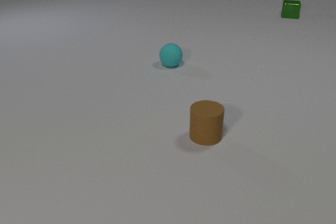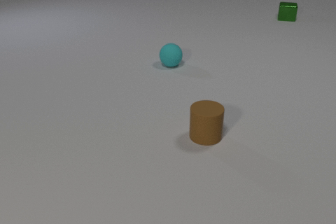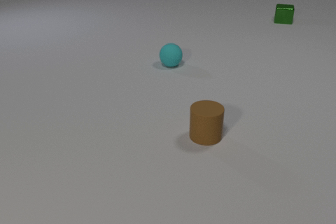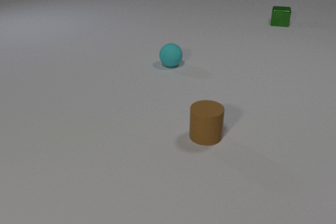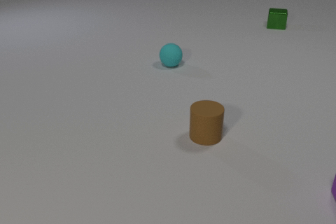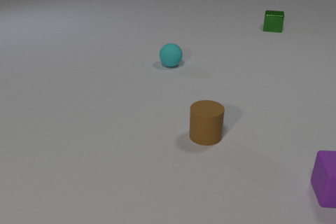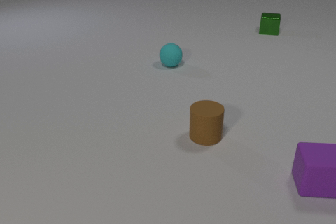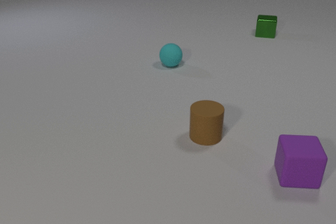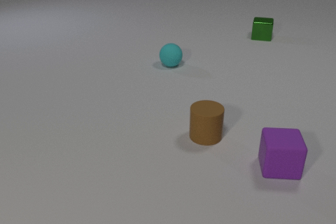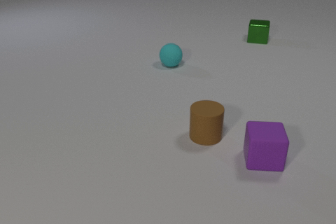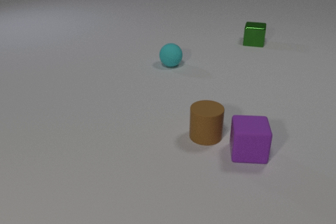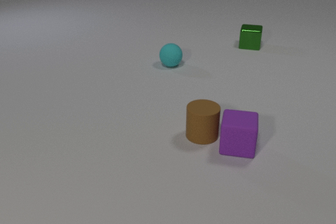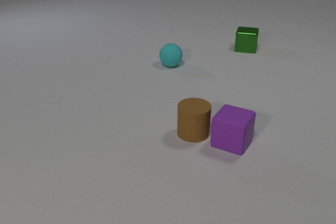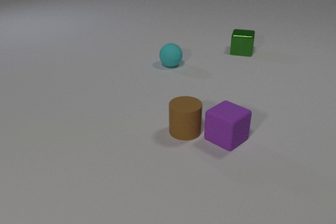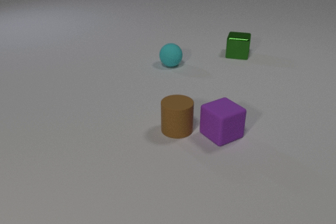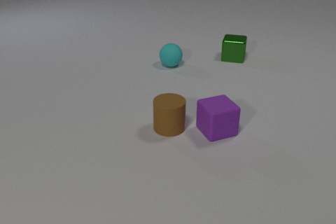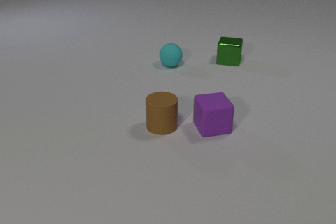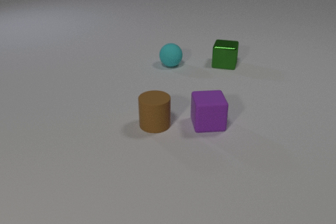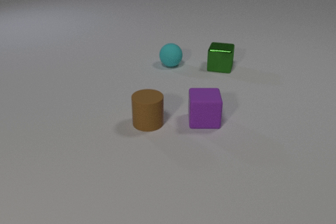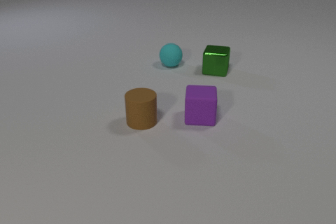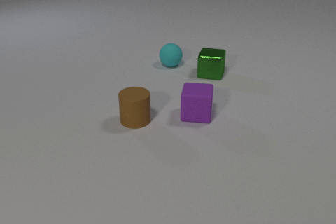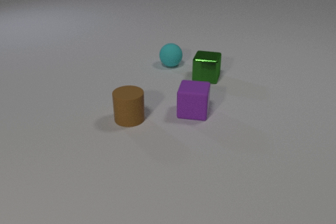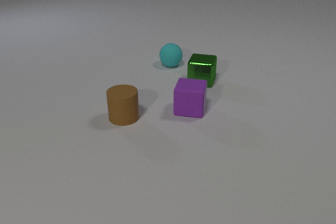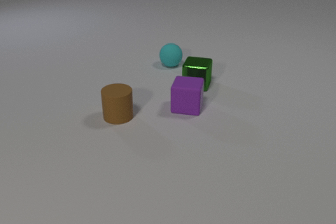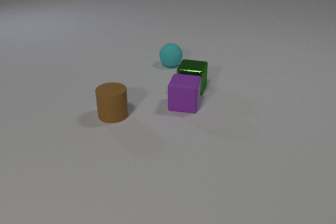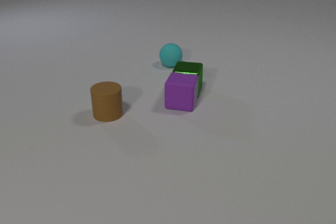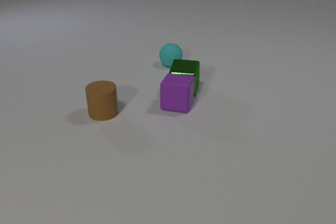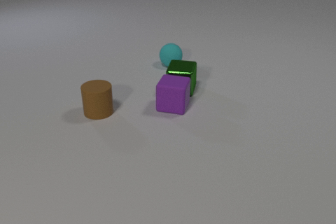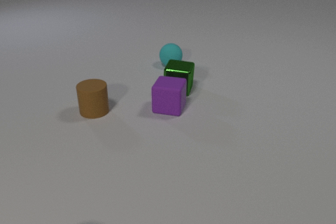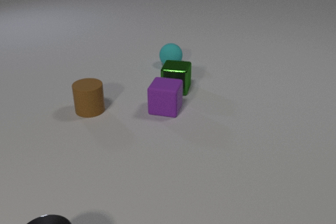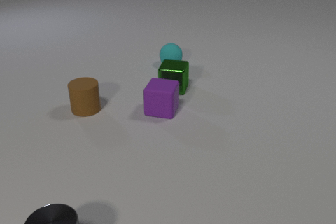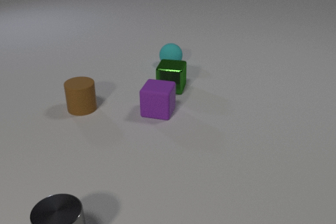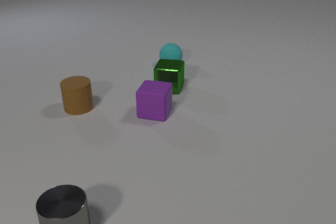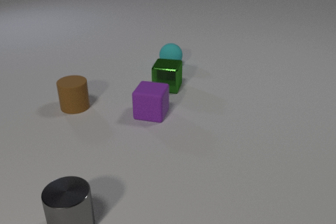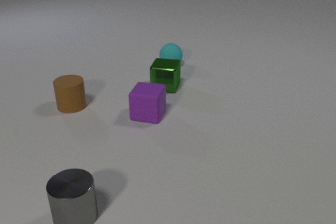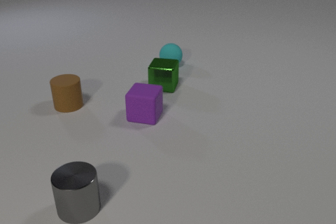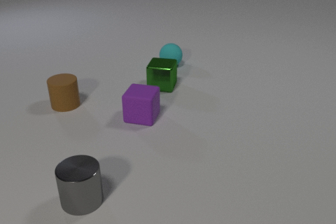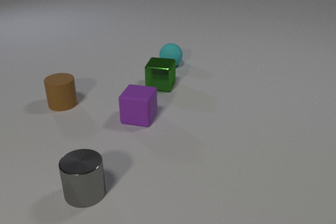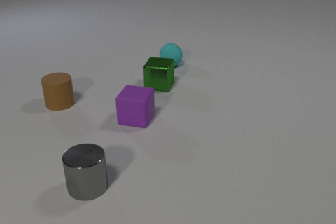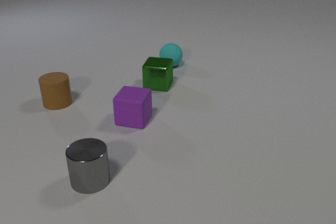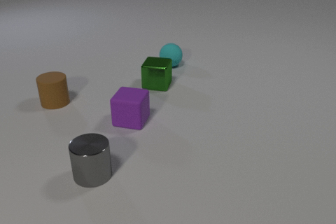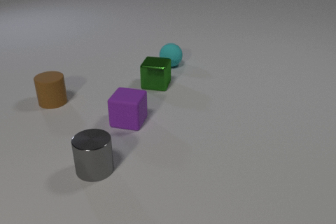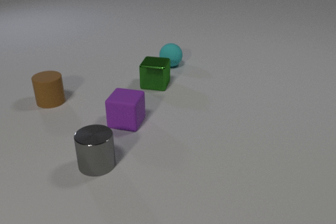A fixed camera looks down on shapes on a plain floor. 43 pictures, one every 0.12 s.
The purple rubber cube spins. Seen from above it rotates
clockwise.
The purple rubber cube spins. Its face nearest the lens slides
to the left.
0.00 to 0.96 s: The purple rubber cube comes in at the right edge, slides to the left. The green metal cube slides toward the camera.
0.96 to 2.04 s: The purple rubber cube slides to the left and away from the camera, spins so that its near face slides to the left, clockwise seen from above. The brown rubber cylinder slides to the left. The green metal cube slides toward the camera and to the left. The purple rubber cube and the brown rubber cylinder collide.
2.04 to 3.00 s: The purple rubber cube slides away from the camera and to the left. The brown rubber cylinder slides to the left and away from the camera. The green metal cube slides toward the camera and to the left. The purple rubber cube and the green metal cube collide.
3.00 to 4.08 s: The purple rubber cube slides to the left and toward the camera. The brown rubber cylinder slides to the left and away from the camera. The green metal cube slides to the left and away from the camera. The gray metal cylinder comes in at the bottom edge, slides away from the camera.
4.08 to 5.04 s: The purple rubber cube slides to the left and toward the camera. The brown rubber cylinder slides to the left and away from the camera. The green metal cube slides to the left. The gray metal cylinder slides away from the camera.
How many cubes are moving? 2.
Are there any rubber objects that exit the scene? no.
How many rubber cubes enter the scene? 1.
